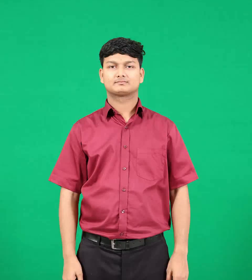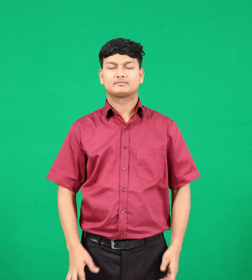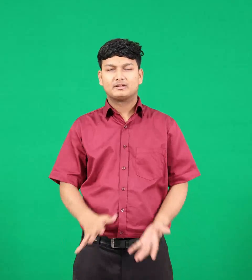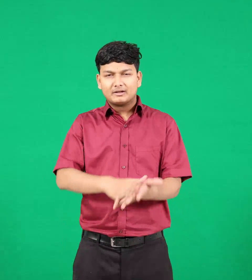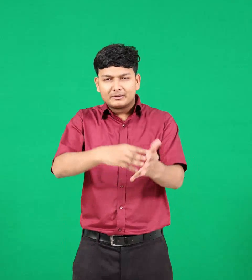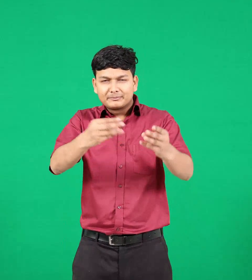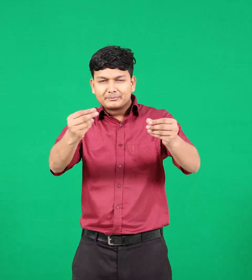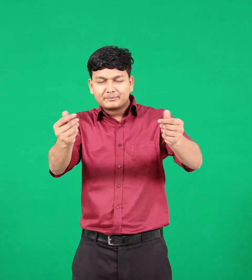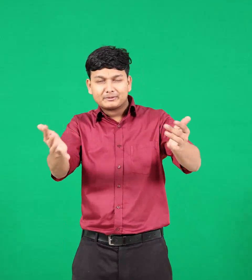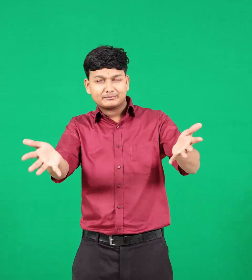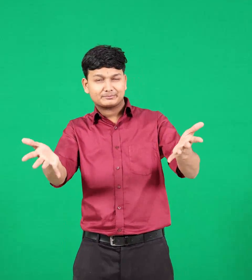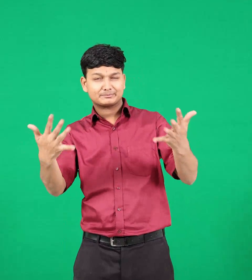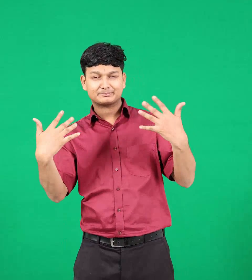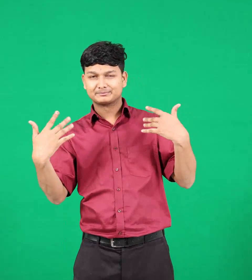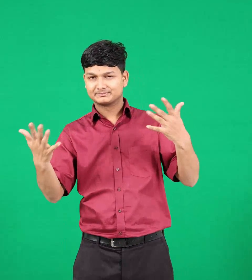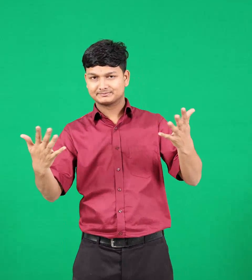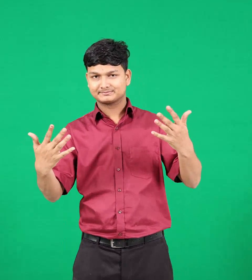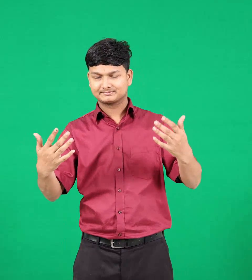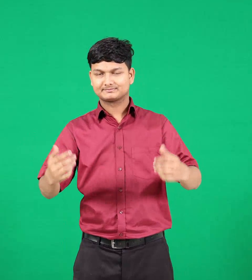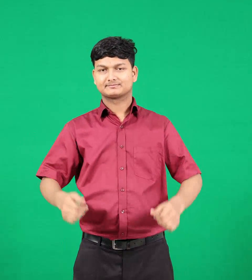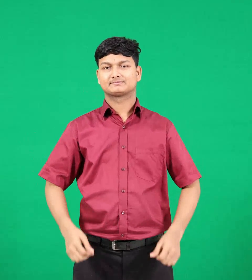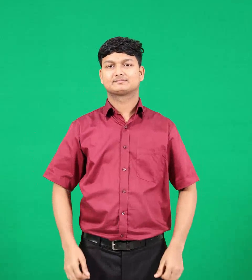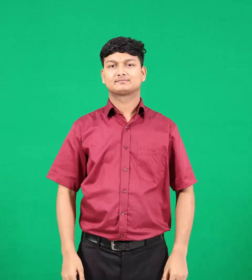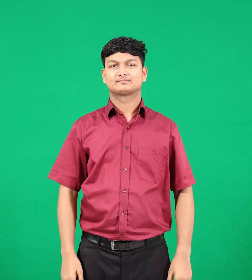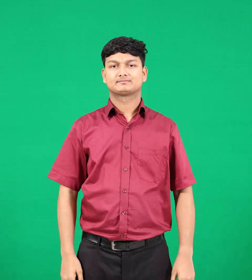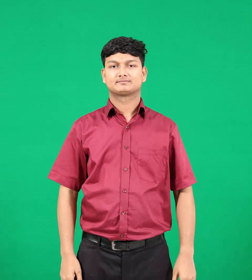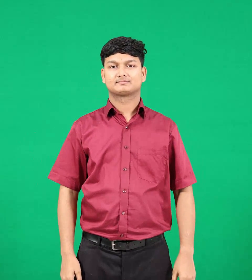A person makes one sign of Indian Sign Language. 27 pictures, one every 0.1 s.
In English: dust
